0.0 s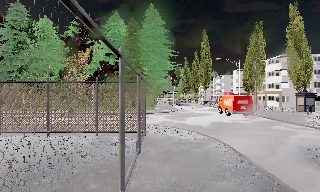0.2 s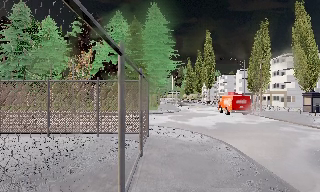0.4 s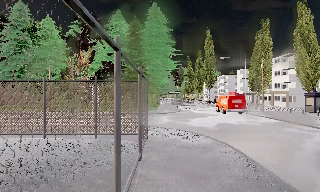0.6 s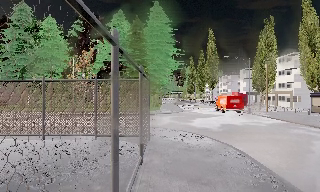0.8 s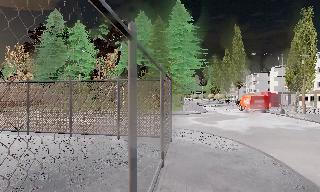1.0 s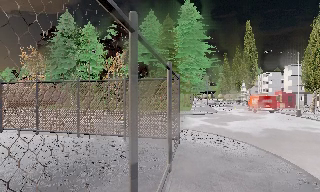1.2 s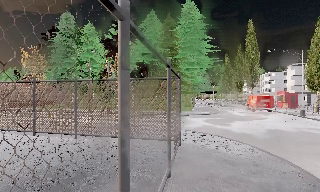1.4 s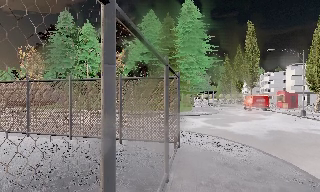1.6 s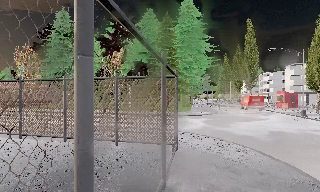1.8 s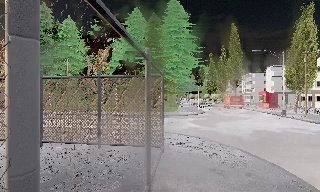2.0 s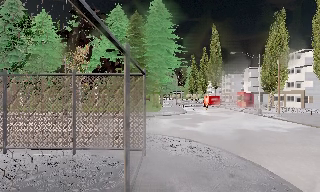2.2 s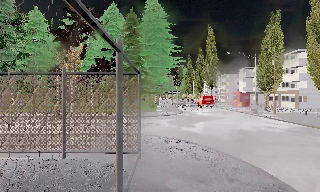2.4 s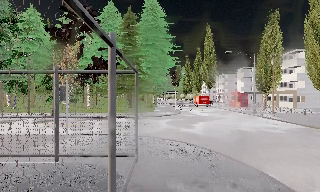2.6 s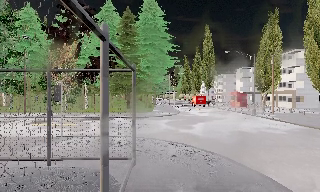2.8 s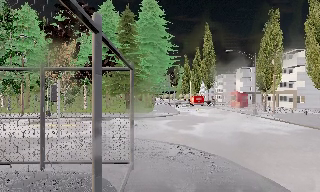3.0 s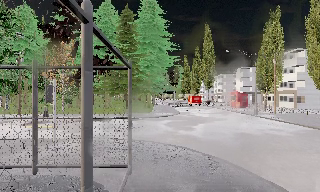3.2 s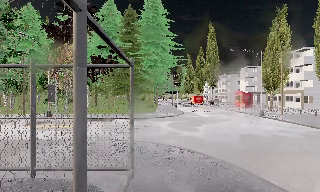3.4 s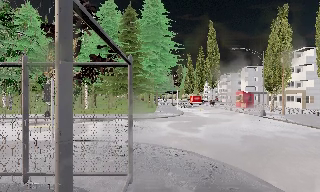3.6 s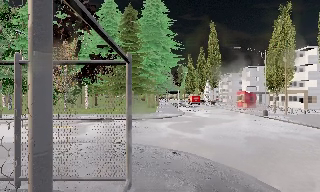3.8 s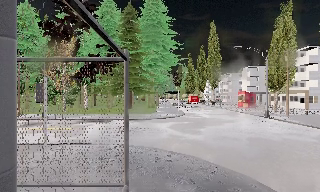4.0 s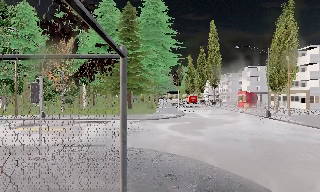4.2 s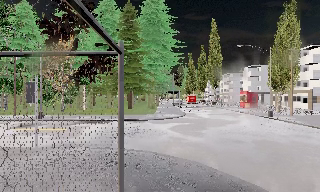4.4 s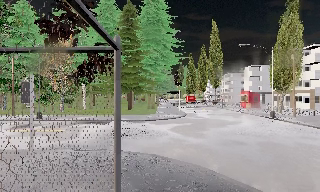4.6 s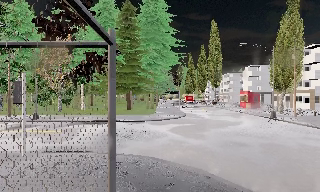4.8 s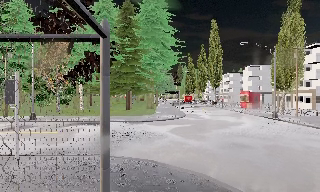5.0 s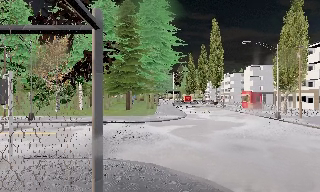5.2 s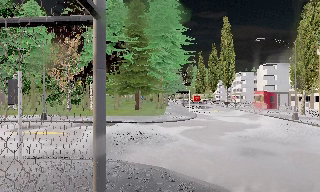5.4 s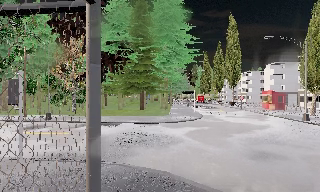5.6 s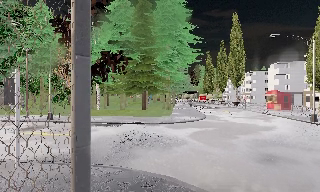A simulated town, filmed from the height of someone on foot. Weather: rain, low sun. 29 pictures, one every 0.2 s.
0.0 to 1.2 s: The camera pans to its left, which is counterclockwise from overhead, by about 15 degrees. It travels forward, about 2 m, so what stands in front looms larger.
1.2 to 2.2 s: The scene slides to the left, as the camera pans about 15 degrees to its right. It travels forward, about 1.5 m, so what stands in front looms larger.
2.2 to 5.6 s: The camera travels forward, about 4.5 m, so what stands in front looms larger.
The film runs forward here.
